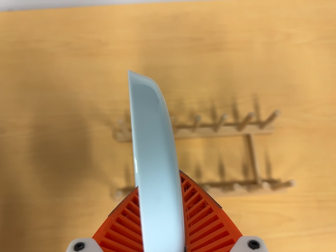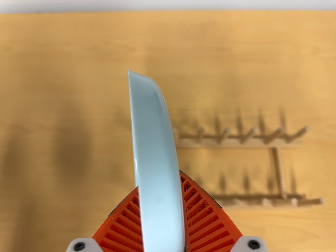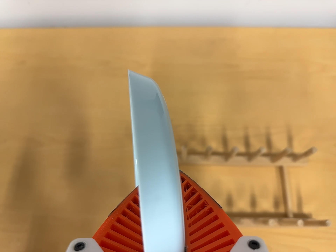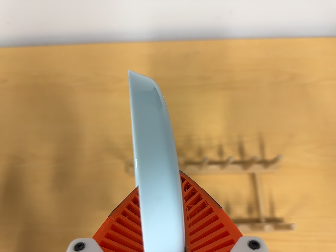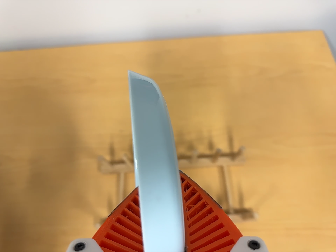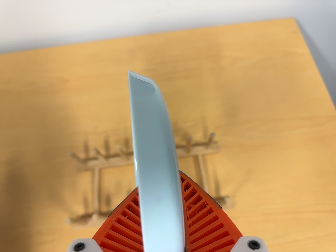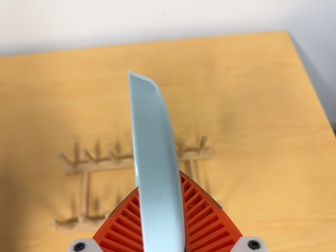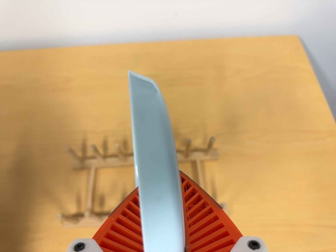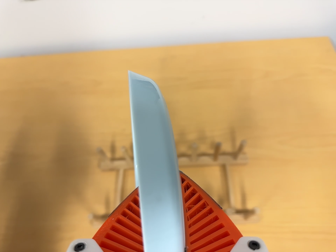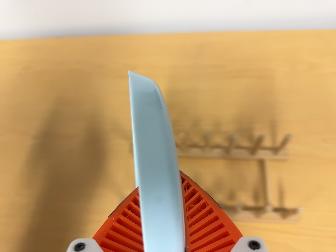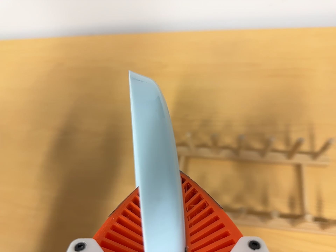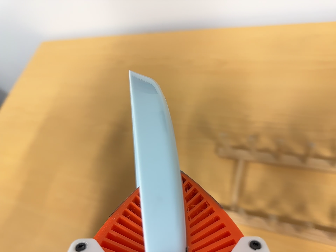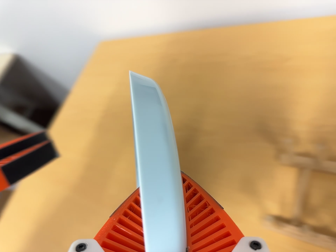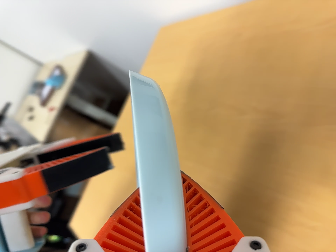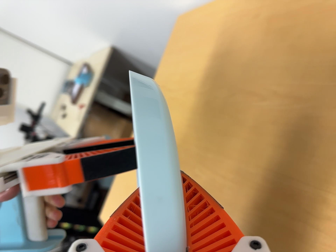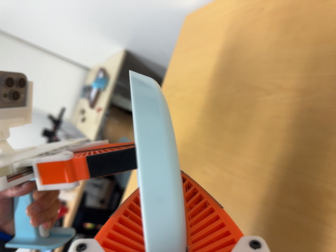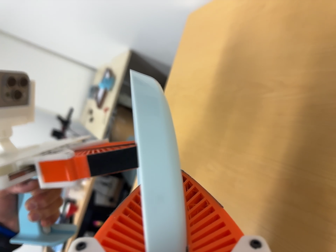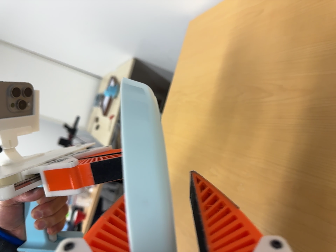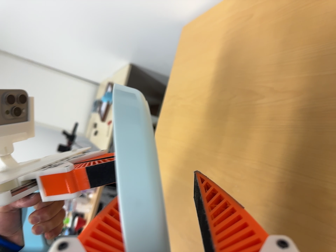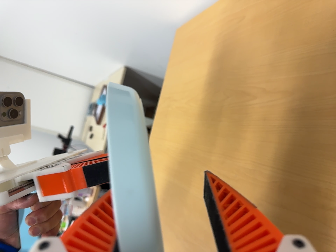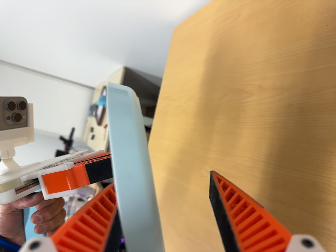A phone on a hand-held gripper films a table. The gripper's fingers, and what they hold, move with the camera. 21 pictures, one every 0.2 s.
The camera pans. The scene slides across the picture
to the right.
0.0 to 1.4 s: The camera travels to its right, about 10 cm, so close, fixed things drift to the left. Its aim tips toward the top of its view by about 10 degrees, and the scene shifts downward.
1.4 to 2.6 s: The scene slides to the right, as the camera pans about 55 degrees to its left. It travels forward and to its left, about 10 cm.
2.6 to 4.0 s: The camera pans to its left by about 15 degrees. It travels to its right, about 9 cm. It rolls about its line of sight by about 10 degrees, and the scene rotates counterclockwise.
The film runs backward here.
